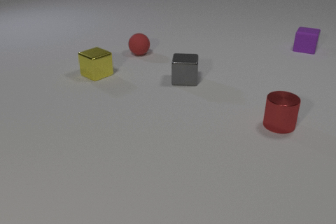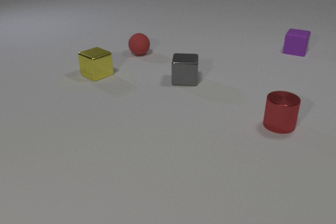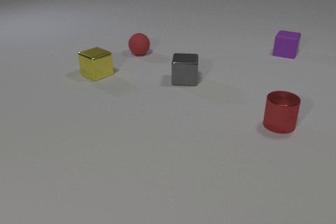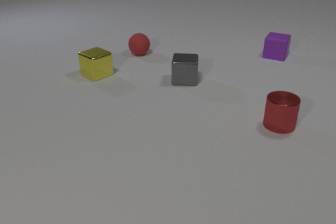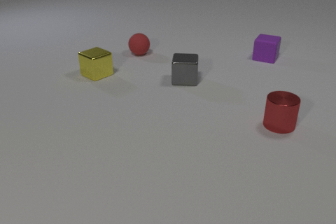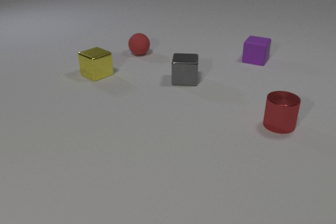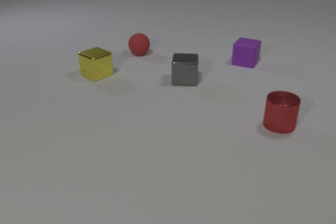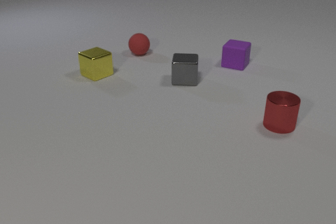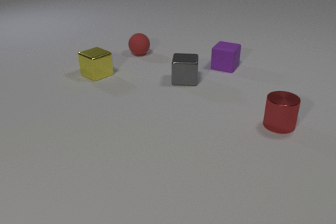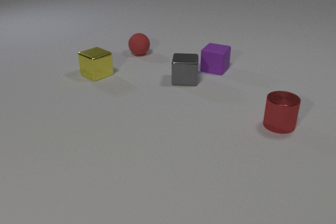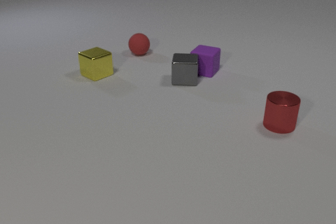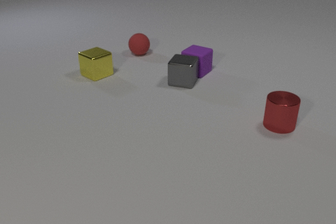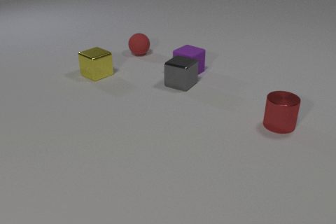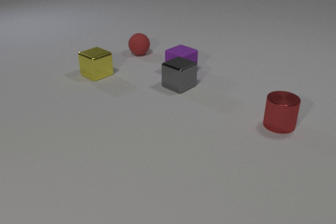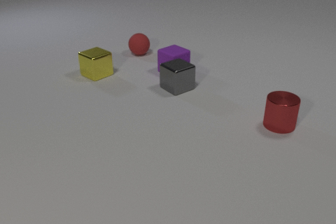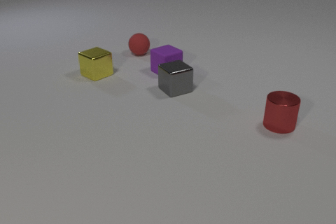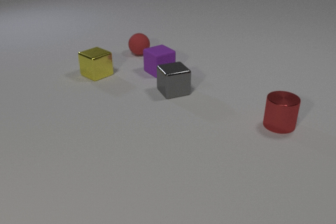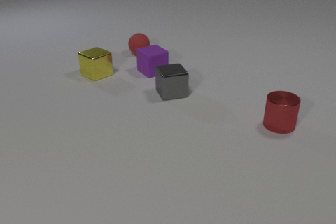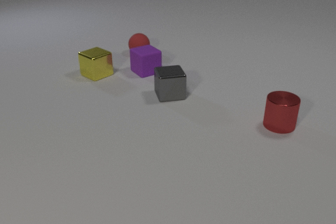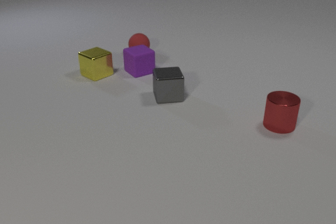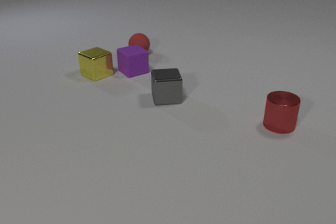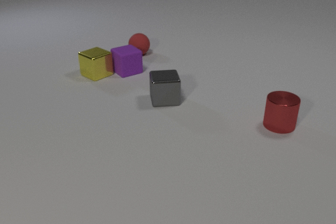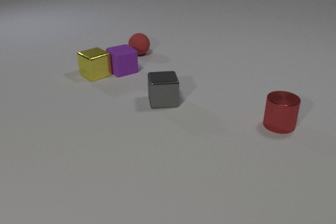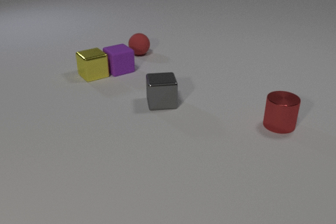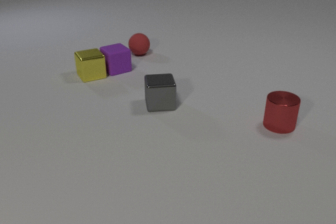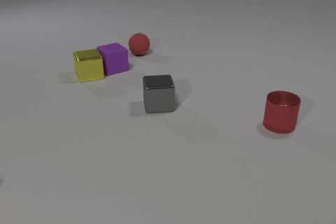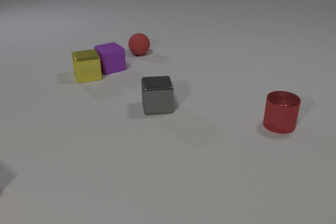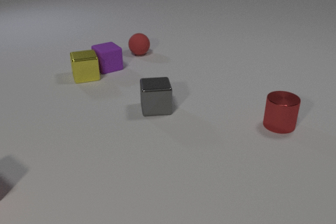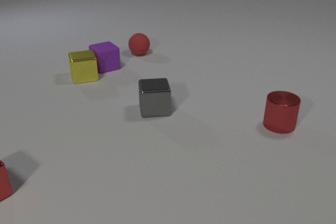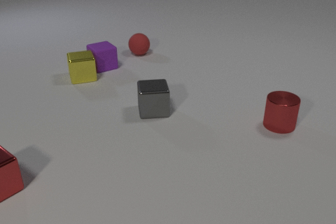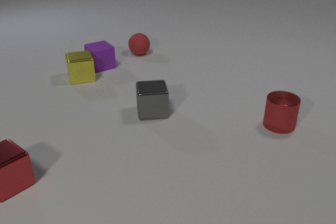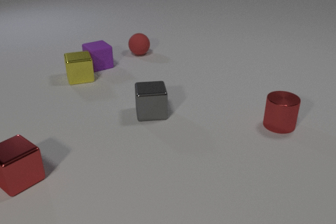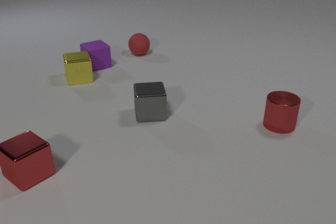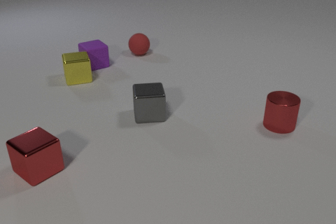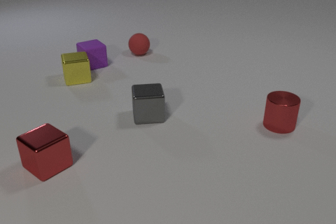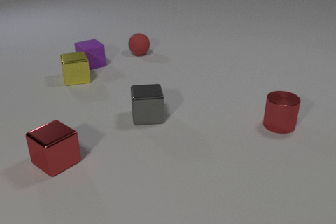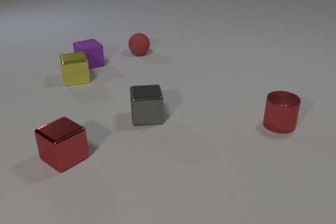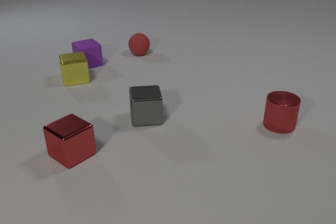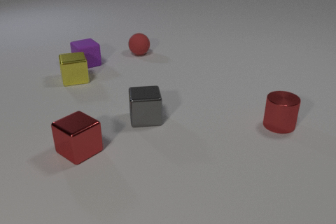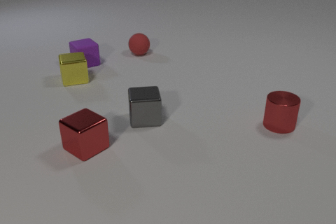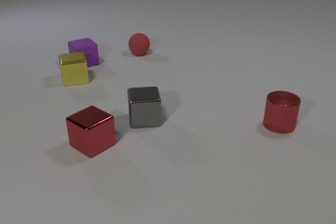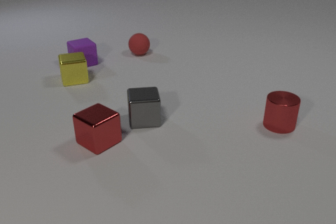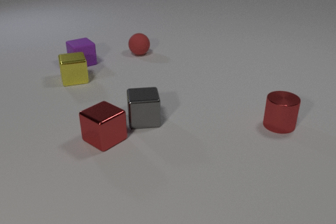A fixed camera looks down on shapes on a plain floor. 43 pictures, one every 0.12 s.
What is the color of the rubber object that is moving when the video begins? purple.
Are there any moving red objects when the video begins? no.
How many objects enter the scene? 1.
0.00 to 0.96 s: The purple rubber cube slides to the left and toward the camera.
0.96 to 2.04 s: The purple rubber cube slides to the left, spins clockwise seen from above by about 30 degrees, its near face sliding to the left. The gray metal cube slides toward the camera and to the left, spins clockwise seen from above by about 75 degrees, its near face sliding to the left. The purple rubber cube and the gray metal cube collide.
2.04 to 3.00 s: The purple rubber cube slides to the left. The gray metal cube slides toward the camera and to the left. The yellow metal cube slides to the left, spins clockwise seen from above by about 30 degrees, its near face sliding to the left. The purple rubber cube and the yellow metal cube collide.
3.00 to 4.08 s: The purple rubber cube slides to the left and away from the camera. The gray metal cube slides toward the camera and to the left. The yellow metal cube slides to the left. The red metal cube comes in at the left edge, slides to the right.
4.08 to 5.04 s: The purple rubber cube slides to the left and away from the camera. The gray metal cube slides toward the camera. The red metal cube slides to the right and away from the camera.
